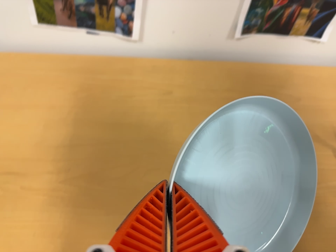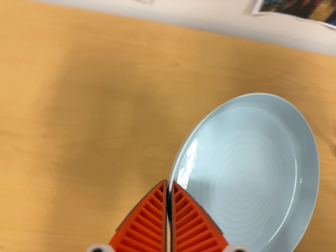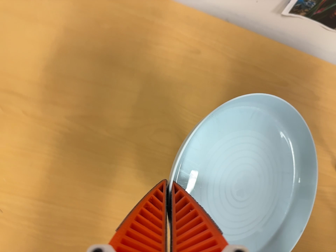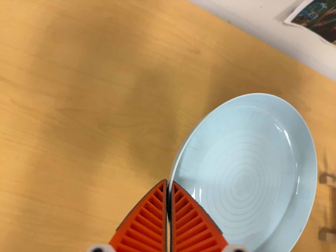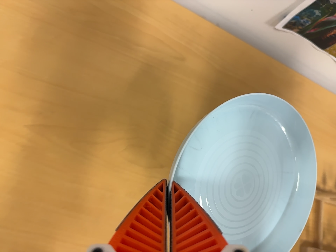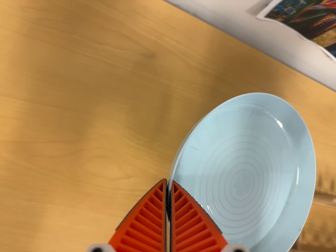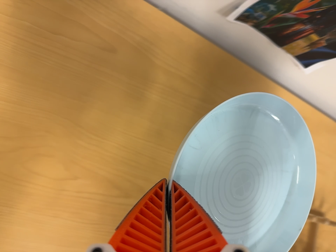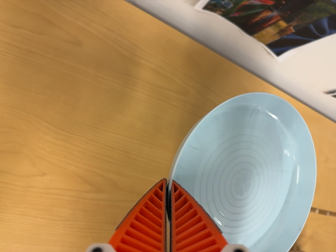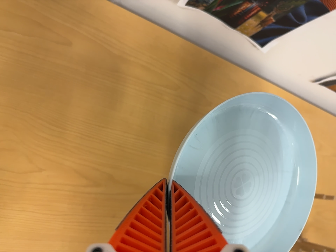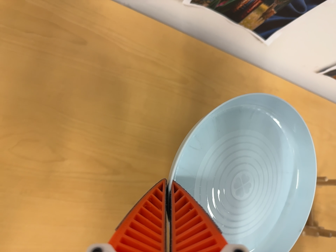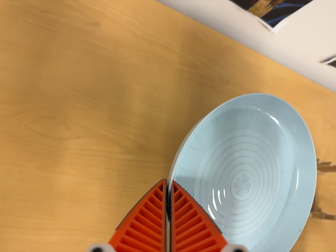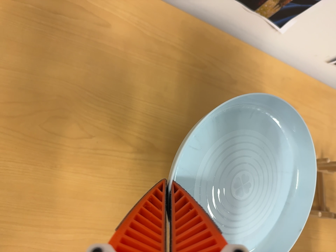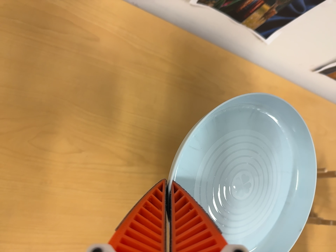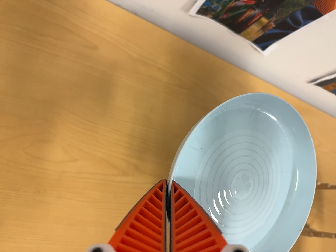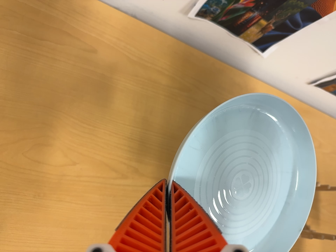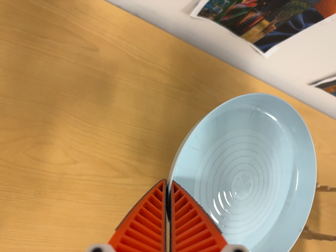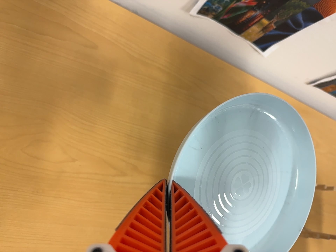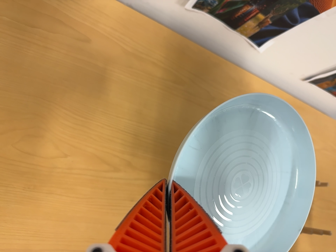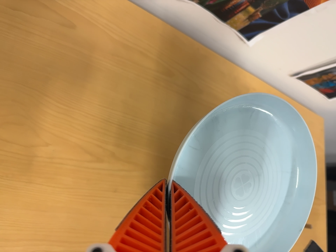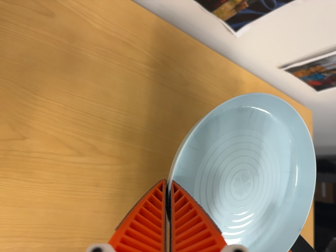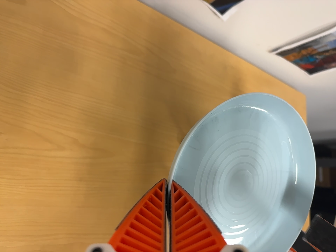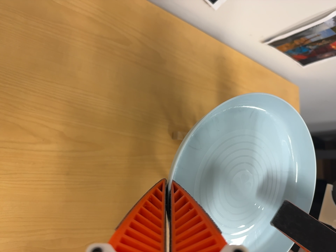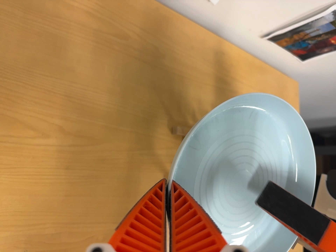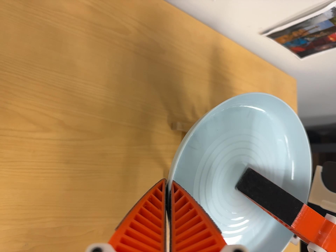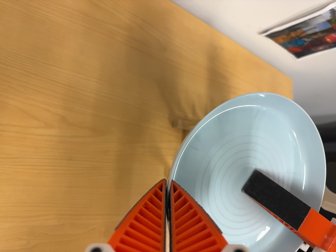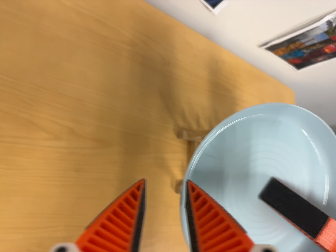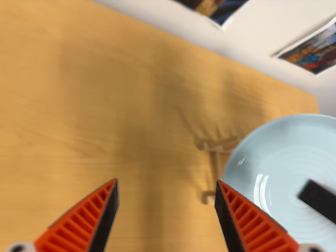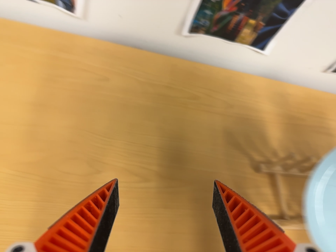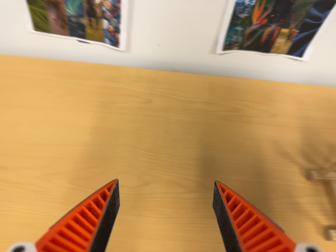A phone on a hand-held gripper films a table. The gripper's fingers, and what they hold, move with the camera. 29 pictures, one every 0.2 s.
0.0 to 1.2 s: The camera swings to its right by about 15 degrees, and the scene slides to the left. It travels toward the top of its view and forward, about 18 cm. Its aim tips toward the bottom of its view by about 25 degrees. It rolls about its line of sight by about 25 degrees, and the scene rotates clockwise.
1.2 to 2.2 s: The camera travels toward the bottom of its view, about 10 cm, so close, fixed things drift upward. It rolls about its line of sight by about 10 degrees, and the scene rotates counterclockwise.
2.2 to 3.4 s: The camera shifts only a little, or ends up much as it began.
3.4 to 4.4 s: The camera travels to its right and forward, about 7 cm, so close, fixed things drift to the left.
4.4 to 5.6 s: The scene slides to the right, as the camera pans about 30 degrees to its left. It travels toward the bottom of its view and backward, about 12 cm. Its aim tips toward the top of its view by about 25 degrees. It rolls about its line of sight by about 15 degrees, and the scene rotates counterclockwise.
The film runs forward here.
